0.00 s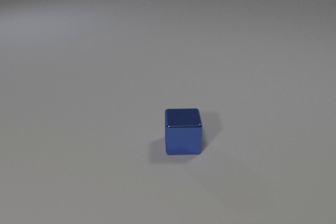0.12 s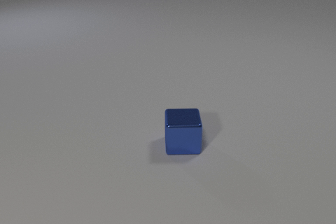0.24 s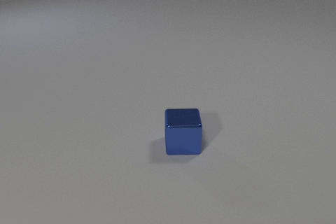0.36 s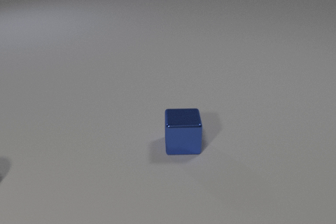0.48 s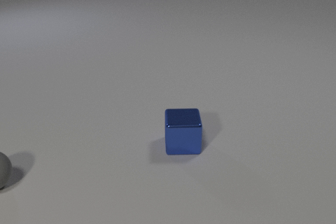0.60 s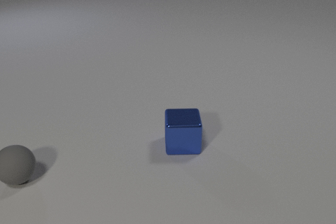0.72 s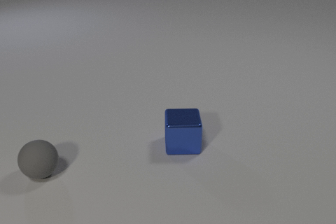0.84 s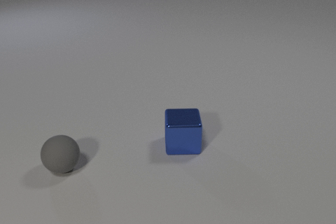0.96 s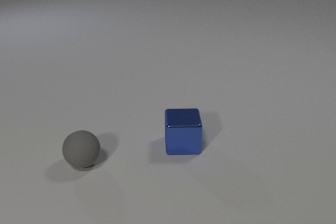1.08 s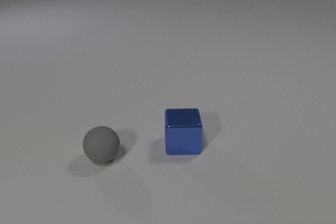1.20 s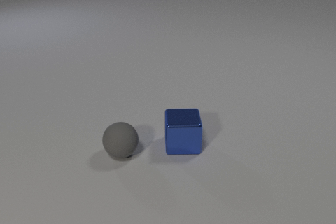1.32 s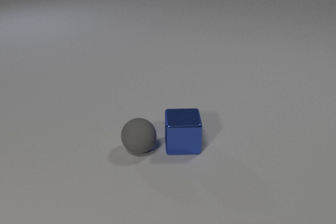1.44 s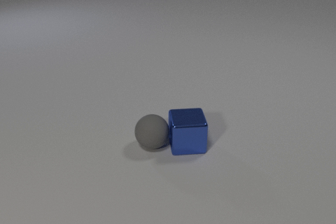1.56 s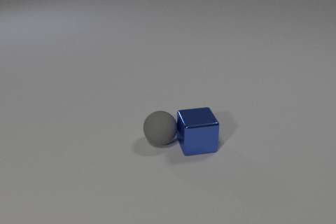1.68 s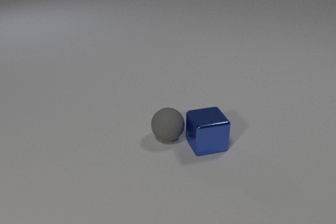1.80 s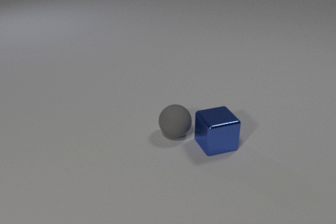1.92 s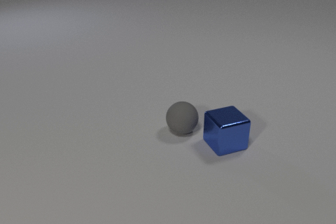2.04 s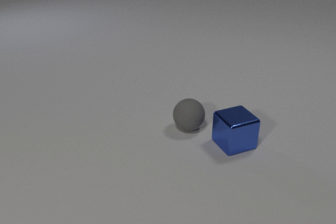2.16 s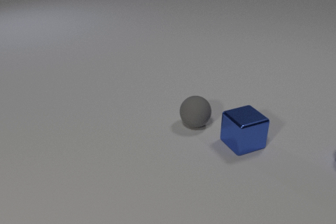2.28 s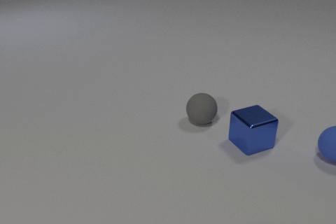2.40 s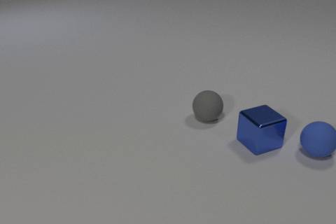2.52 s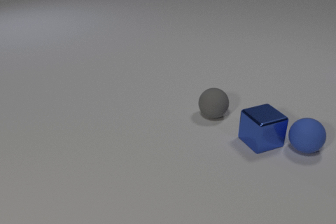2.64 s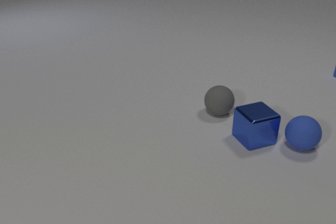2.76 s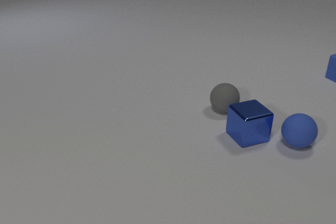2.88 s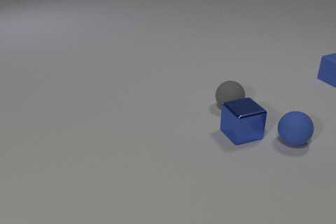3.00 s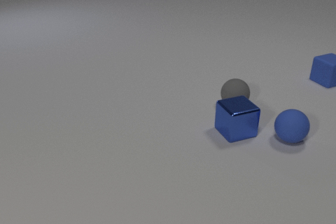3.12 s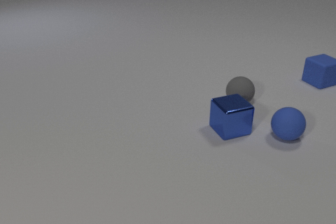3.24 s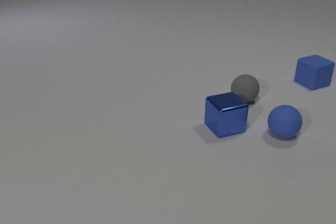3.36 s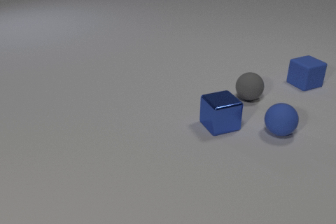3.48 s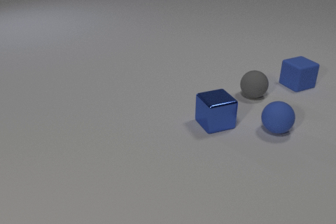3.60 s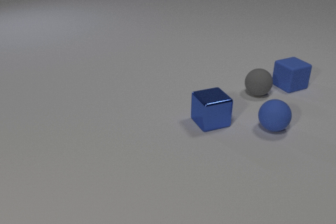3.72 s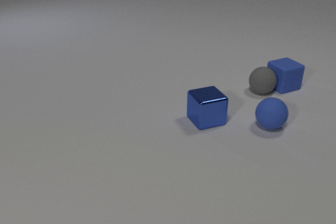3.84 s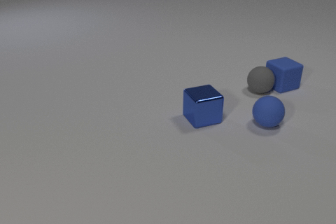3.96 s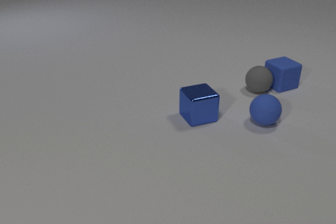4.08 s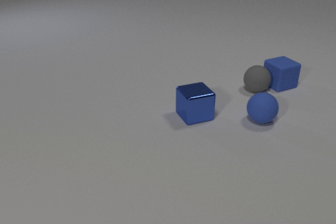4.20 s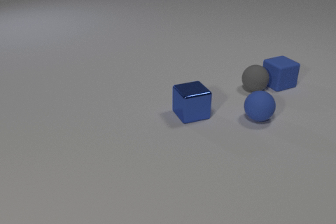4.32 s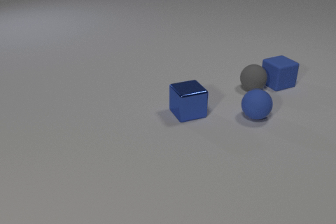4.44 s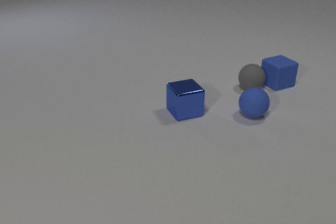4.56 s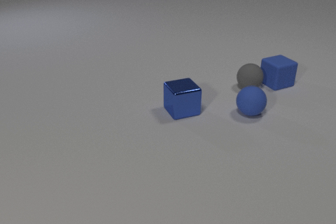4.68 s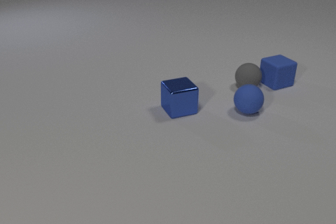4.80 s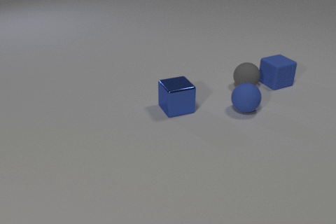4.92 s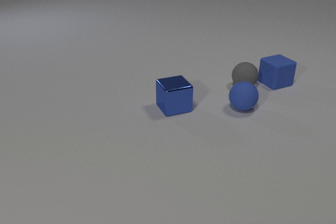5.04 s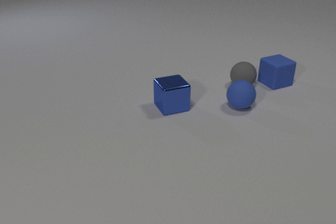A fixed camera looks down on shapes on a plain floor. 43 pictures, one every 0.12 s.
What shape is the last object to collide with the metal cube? sphere.
What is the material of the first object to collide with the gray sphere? metal.
How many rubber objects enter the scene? 3.
0.00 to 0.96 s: The gray rubber sphere comes in at the left edge, rolls to the right.
0.96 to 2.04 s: The gray rubber sphere rolls to the right and away from the camera. The blue metal cube slides to the right, spins counterclockwise seen from above by about 15 degrees, its near face sliding to the right. The gray rubber sphere and the blue metal cube collide.
2.04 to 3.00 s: The gray rubber sphere rolls away from the camera and to the right. The blue metal cube slides away from the camera. The blue rubber cube comes in at the right edge, slides to the left and toward the camera. The blue rubber sphere comes in at the right edge, rolls to the left. The blue metal cube and the blue rubber sphere collide.
3.00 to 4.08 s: The gray rubber sphere rolls away from the camera and to the right. The blue metal cube slides to the left and away from the camera. The blue rubber cube slides to the left and toward the camera. The blue rubber sphere rolls to the left and away from the camera. The gray rubber sphere and the blue rubber cube collide.
4.08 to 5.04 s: The gray rubber sphere rolls to the left and away from the camera. The blue metal cube slides to the left and away from the camera. The blue rubber sphere rolls away from the camera and to the left.
